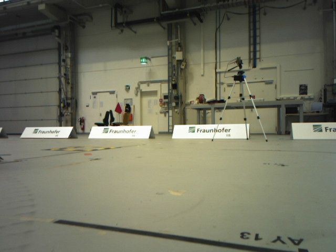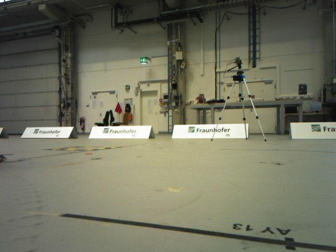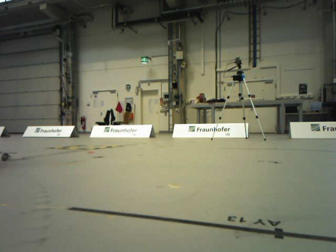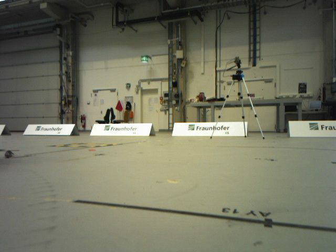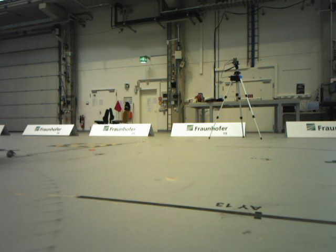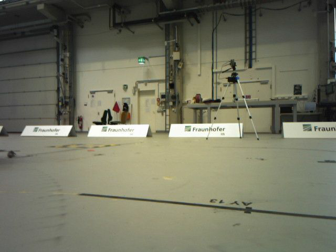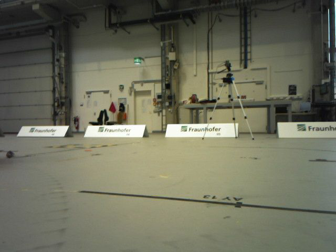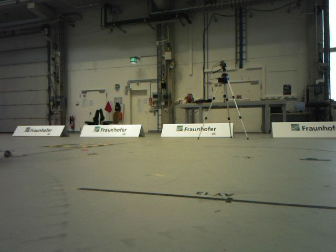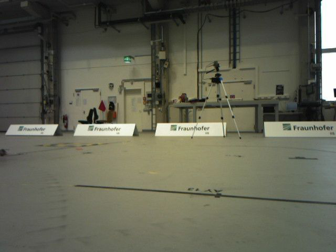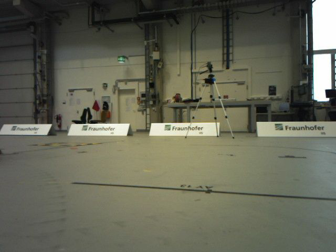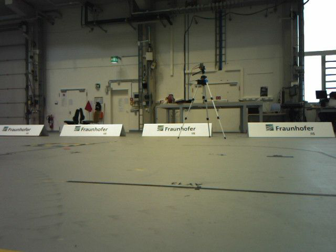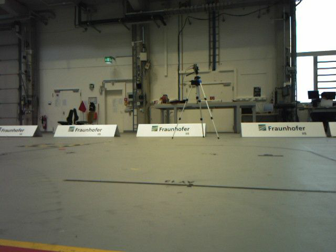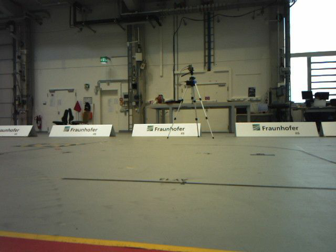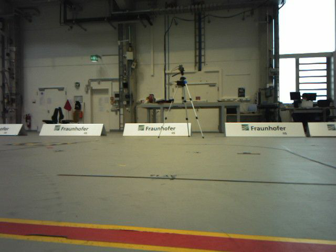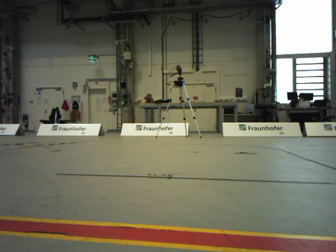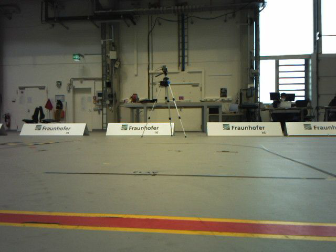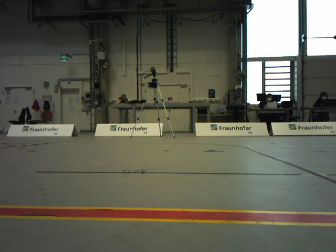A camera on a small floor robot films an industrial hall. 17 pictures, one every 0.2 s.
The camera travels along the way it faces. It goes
backward.
0.0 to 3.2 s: The camera pans to its right, which is clockwise from overhead, by about 10 degrees. It travels backward, about 0.7 m, so what stands in front gets smaller.
The film runs backward here.
